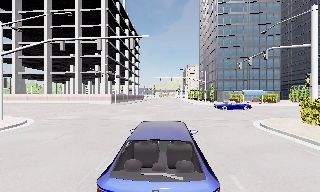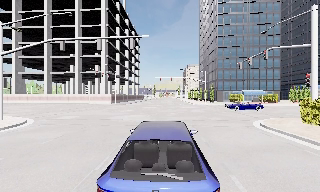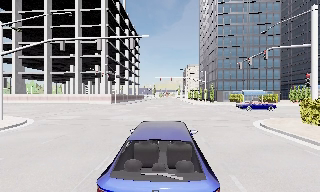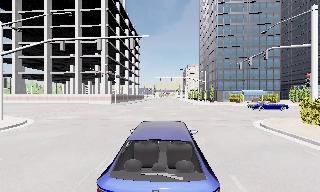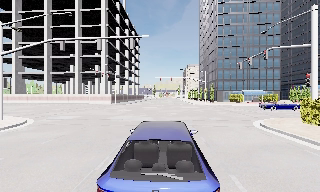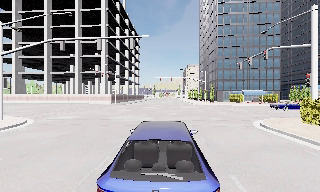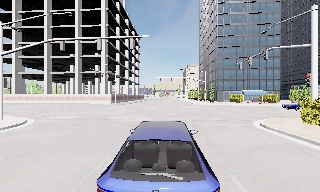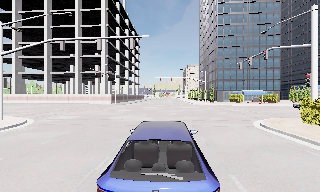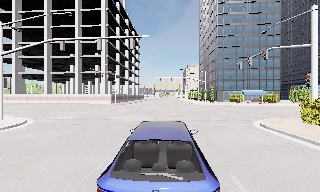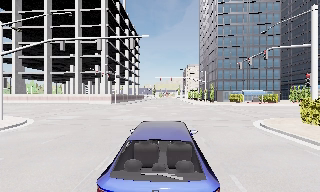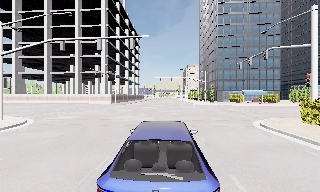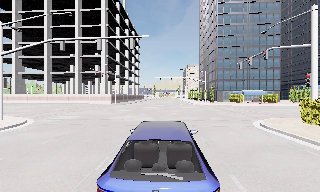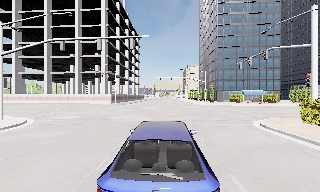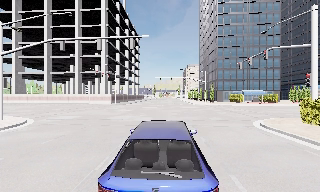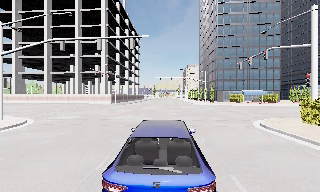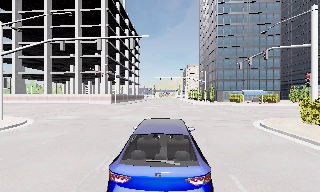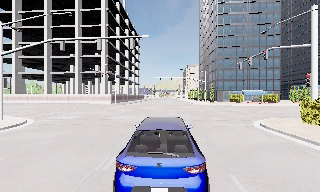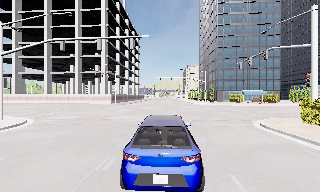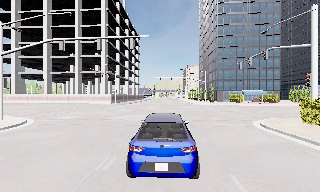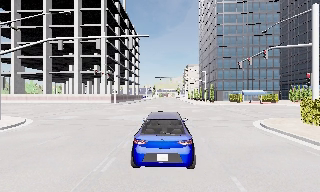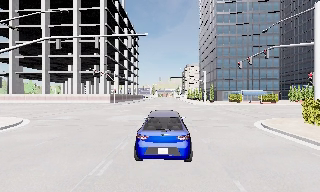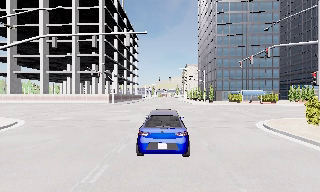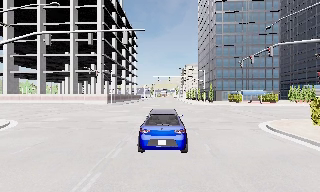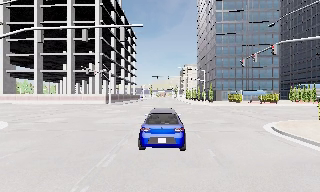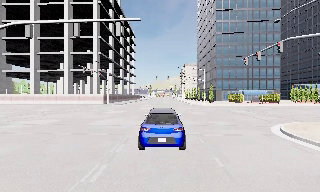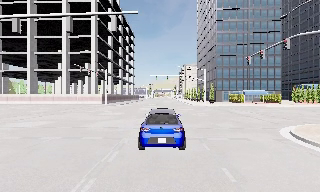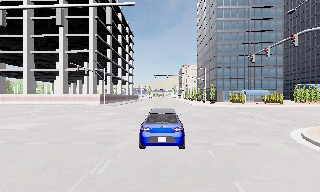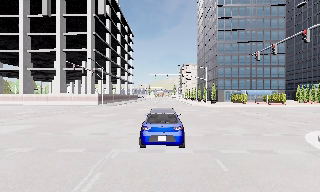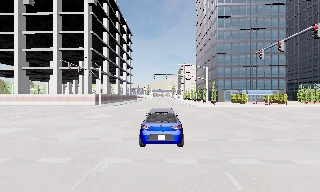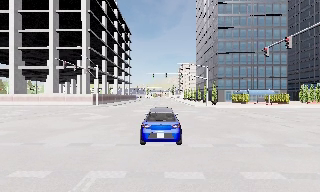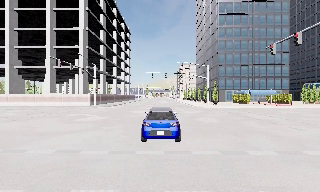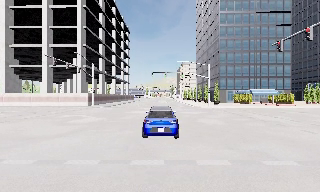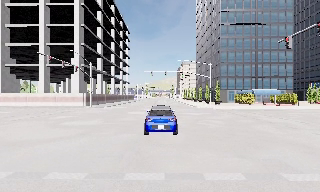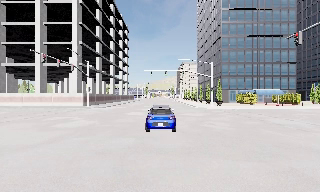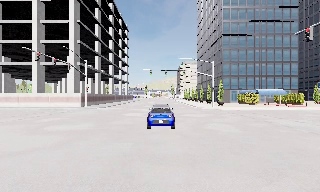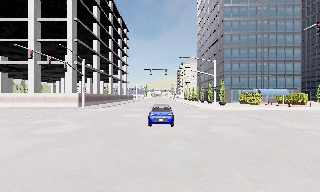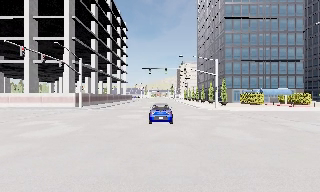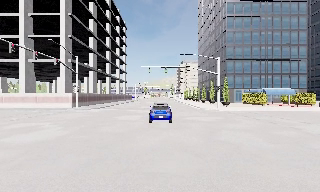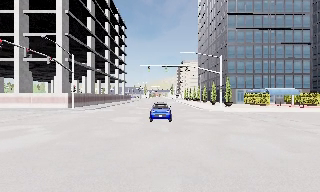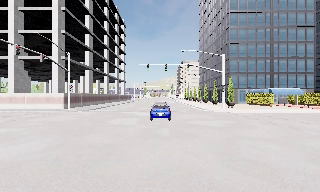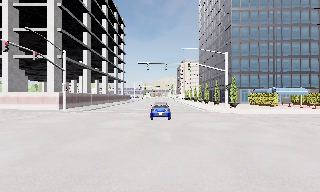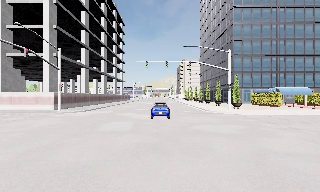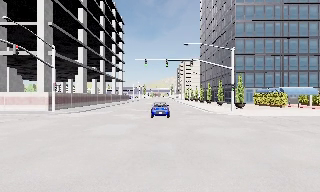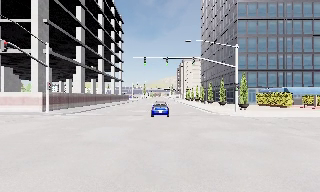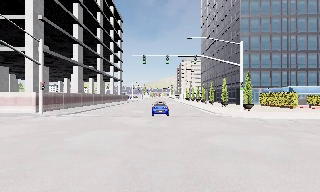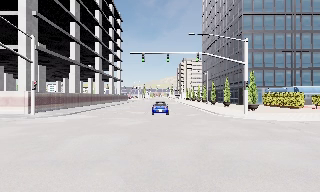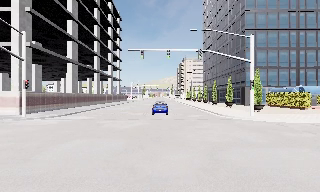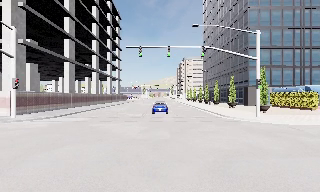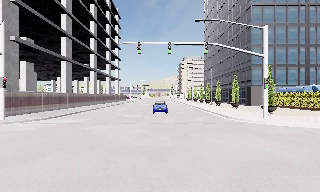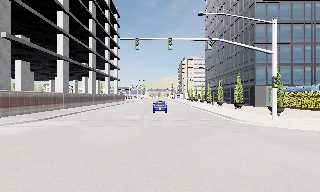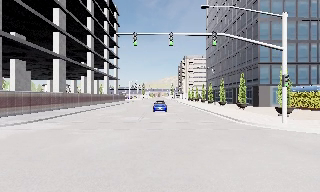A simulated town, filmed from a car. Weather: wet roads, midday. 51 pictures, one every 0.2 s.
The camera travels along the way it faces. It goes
forward.
0.0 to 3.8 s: The camera keeps its place and its aim.
3.8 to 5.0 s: The camera travels forward, about 3.5 m, so what stands in front looms larger. It gains speed.
5.0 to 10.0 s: The camera travels forward, about 25 m, so what stands in front looms larger.
The film runs forward here.
